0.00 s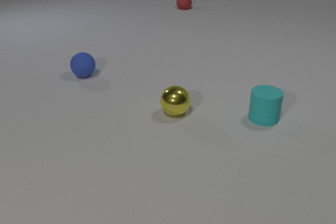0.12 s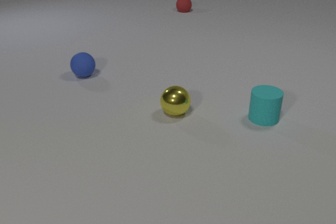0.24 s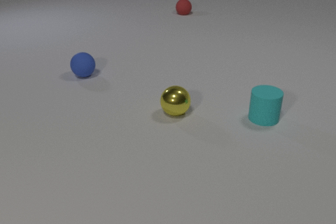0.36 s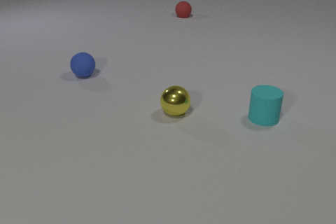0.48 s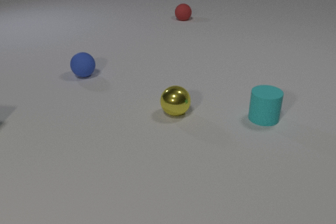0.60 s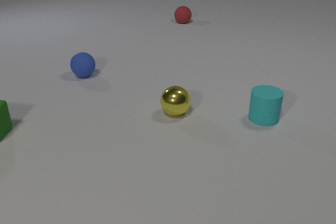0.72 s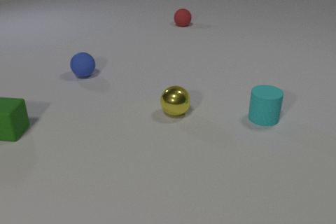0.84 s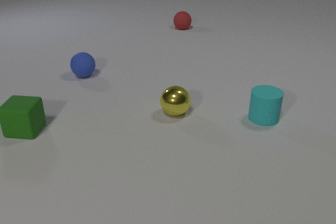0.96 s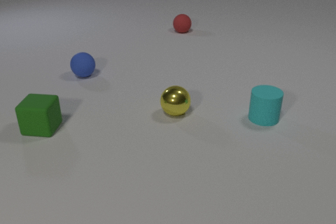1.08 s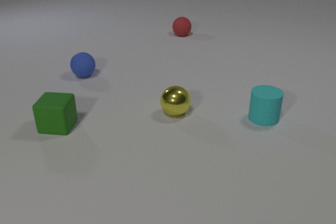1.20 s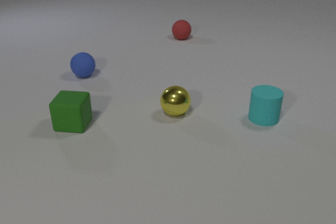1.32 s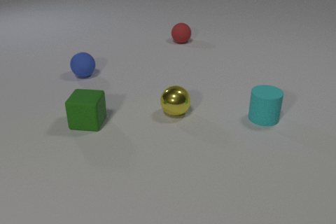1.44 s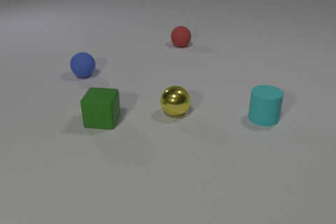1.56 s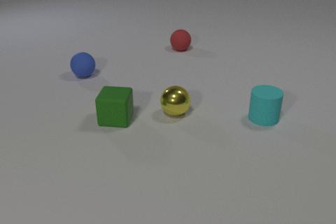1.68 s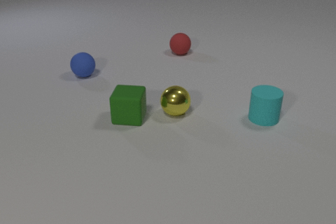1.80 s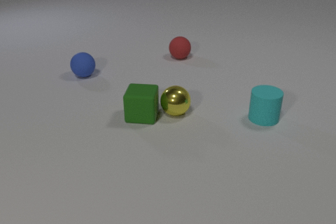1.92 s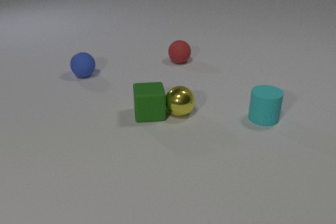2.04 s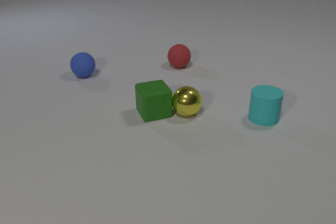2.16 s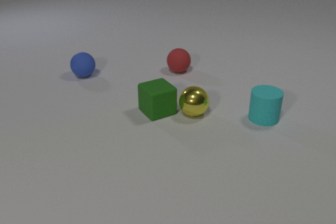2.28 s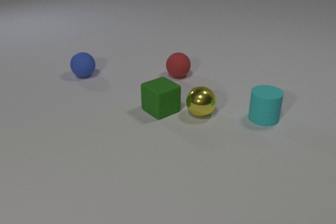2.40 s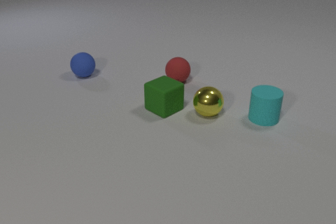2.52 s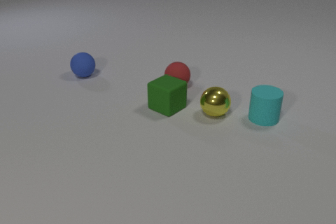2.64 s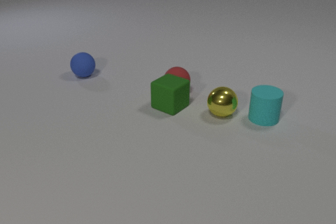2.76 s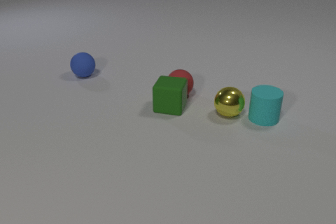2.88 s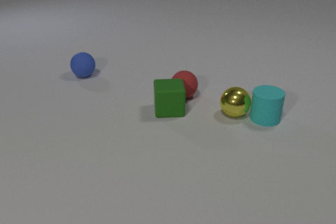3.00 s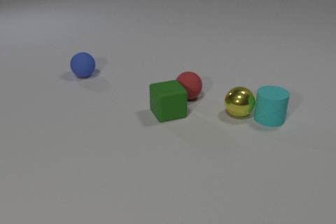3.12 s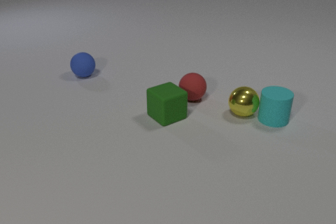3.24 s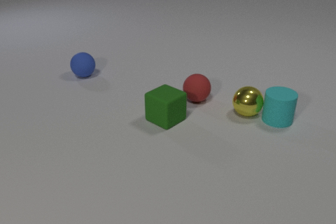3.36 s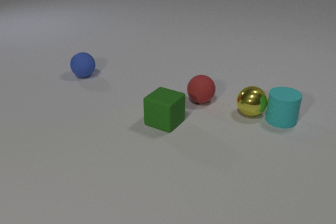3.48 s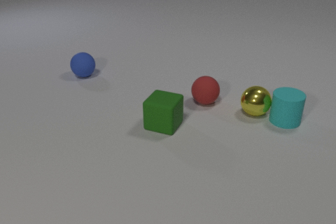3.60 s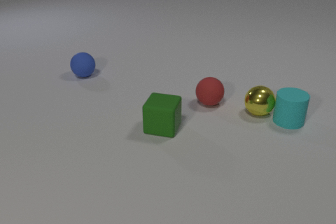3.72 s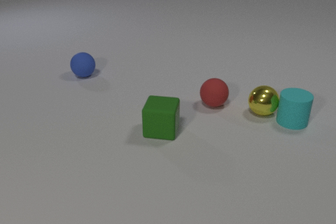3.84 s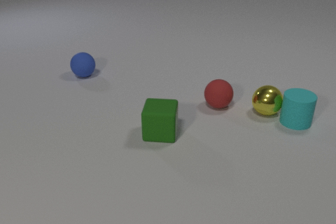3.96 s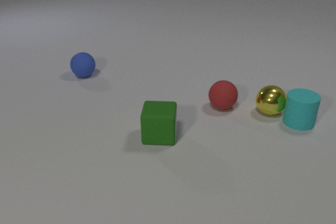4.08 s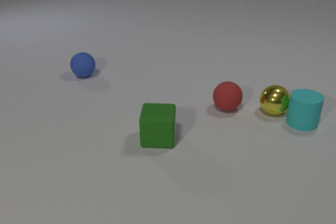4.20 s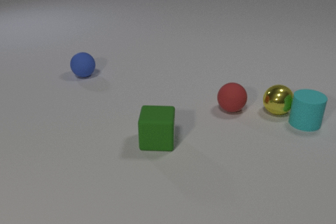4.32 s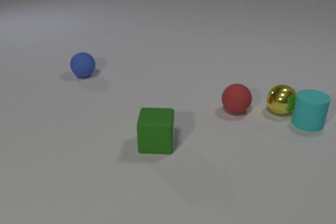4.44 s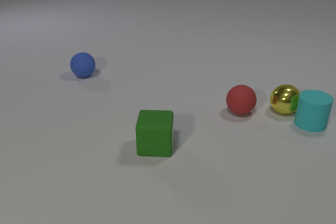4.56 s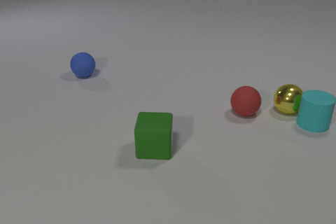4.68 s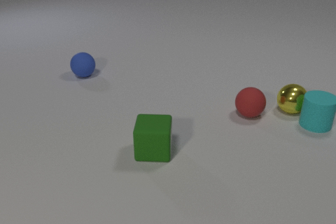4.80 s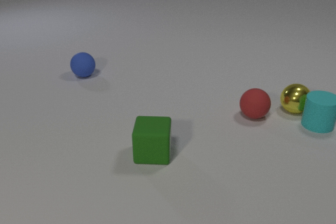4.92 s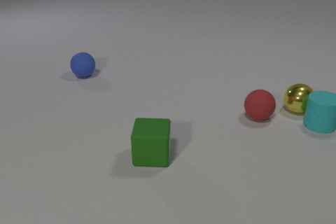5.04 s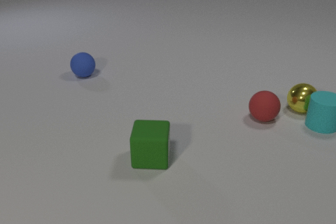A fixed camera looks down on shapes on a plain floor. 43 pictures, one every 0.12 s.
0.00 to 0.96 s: The green rubber cube comes in at the left edge, slides to the right. The red rubber sphere rolls toward the camera.
0.96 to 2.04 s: The green rubber cube slides to the right, spins counterclockwise seen from above by about 30 degrees, its near face sliding to the right. The yellow metal sphere rolls to the right. The red rubber sphere rolls toward the camera. The green rubber cube and the yellow metal sphere collide.
2.04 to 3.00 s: The green rubber cube slides to the right, spins so that its near face slides to the right, counterclockwise seen from above. The yellow metal sphere rolls to the right. The red rubber sphere rolls toward the camera. The green rubber cube and the red rubber sphere collide. The yellow metal sphere and the cyan rubber cylinder collide.
3.00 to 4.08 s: The green rubber cube slides toward the camera, spins so that its near face slides to the right, counterclockwise seen from above. The yellow metal sphere rolls to the right. The red rubber sphere rolls to the right and toward the camera. The cyan rubber cylinder slides to the right.
4.08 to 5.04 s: The green rubber cube slides toward the camera. The yellow metal sphere rolls to the right and away from the camera. The red rubber sphere rolls to the right. The cyan rubber cylinder slides to the right.
How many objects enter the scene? 1.
How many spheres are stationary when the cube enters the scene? 2.
What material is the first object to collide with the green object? metal.
